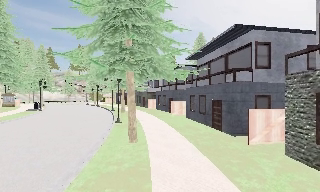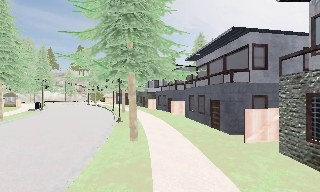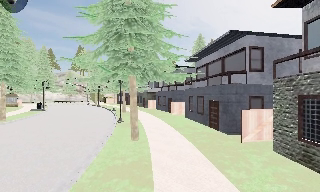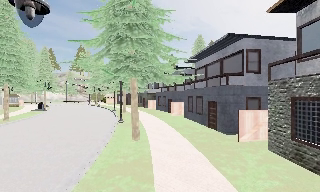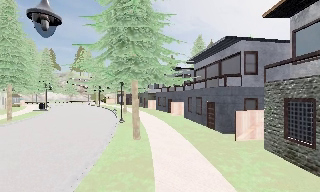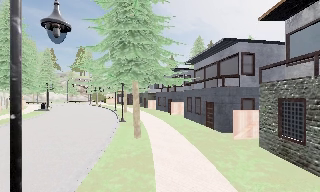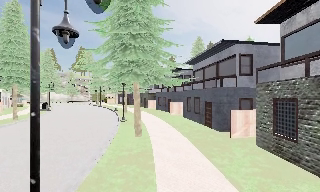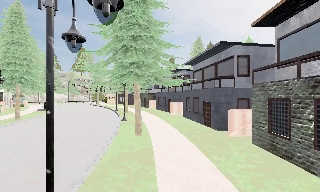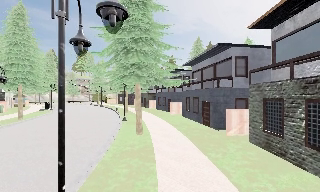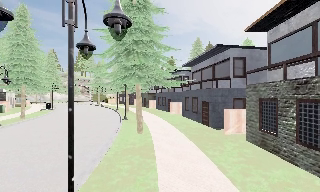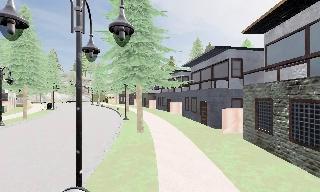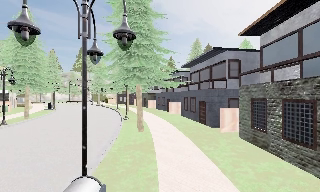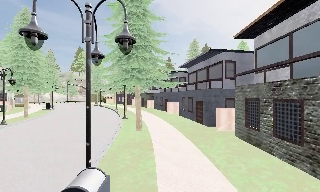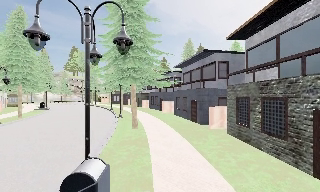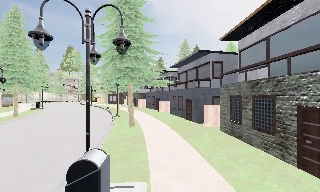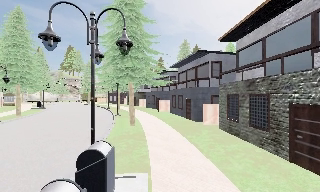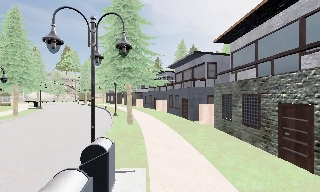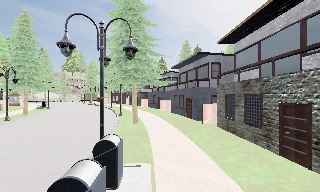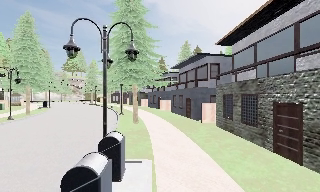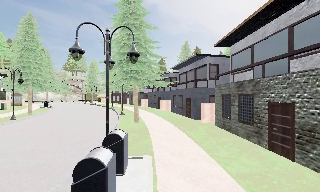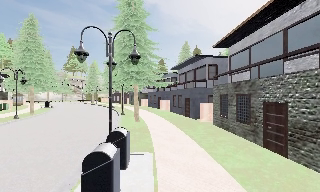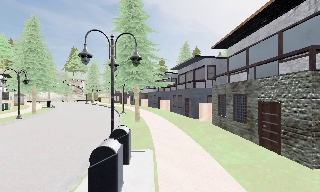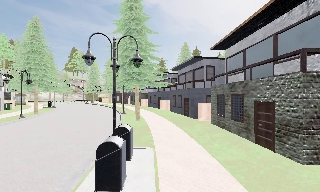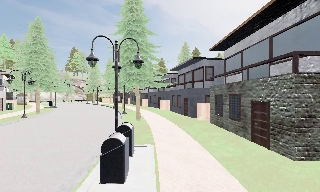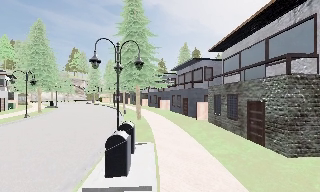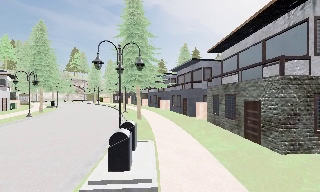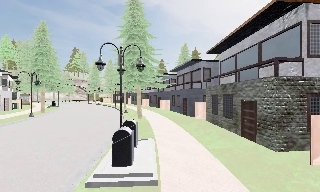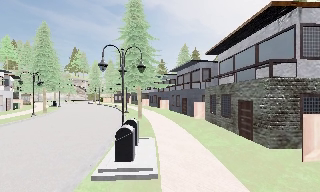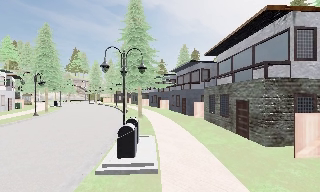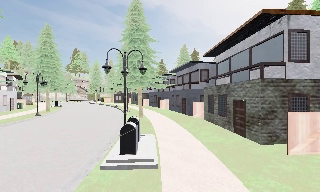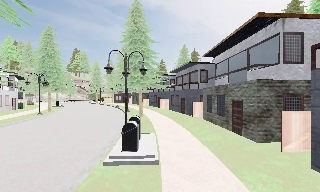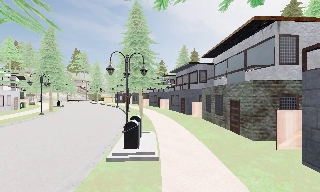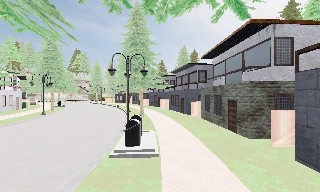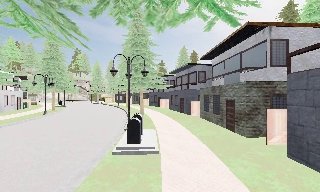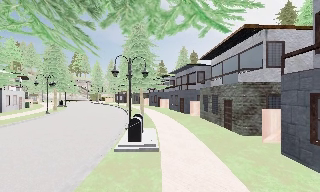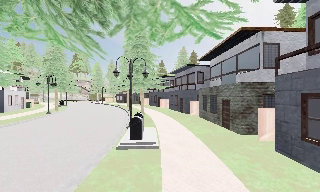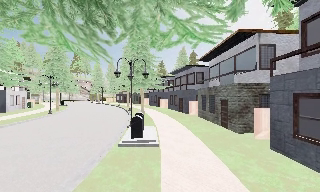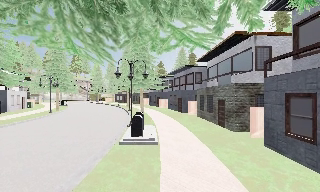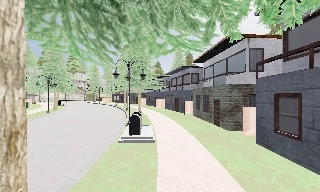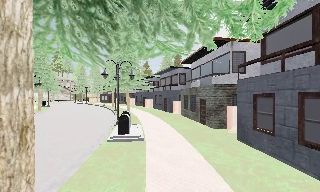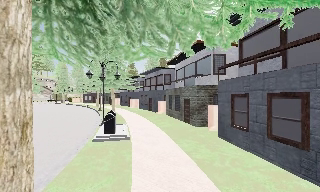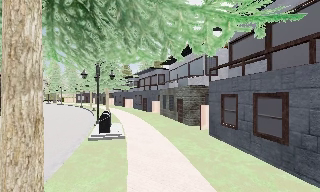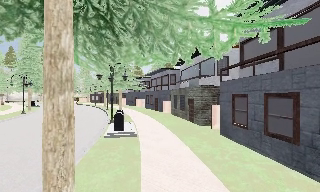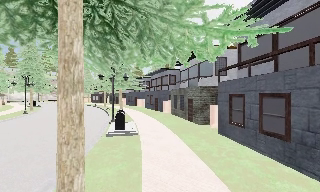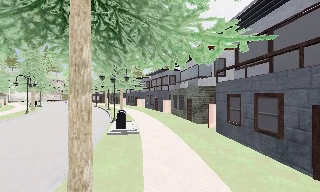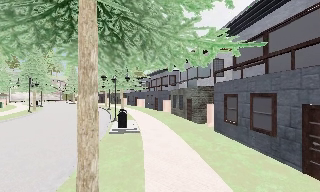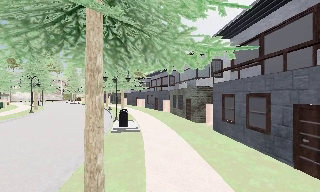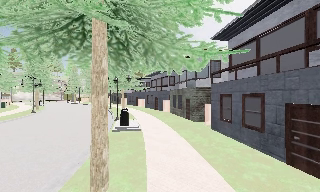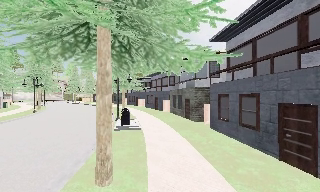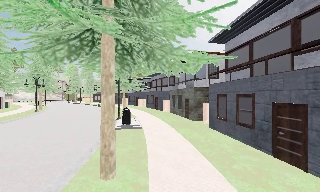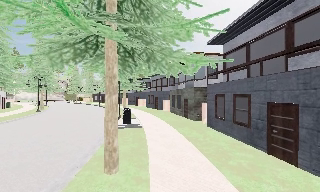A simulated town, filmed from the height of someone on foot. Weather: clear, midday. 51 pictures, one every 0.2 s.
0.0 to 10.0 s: The camera pans to its right, which is clockwise from overhead, by about 10 degrees. It travels backward, about 15 m, so what stands in front gets smaller.
The film runs backward here.
